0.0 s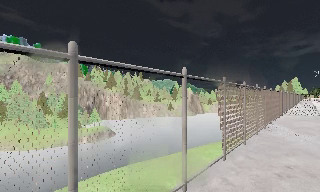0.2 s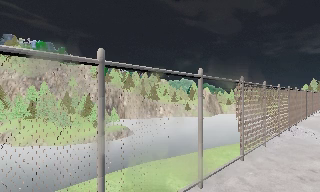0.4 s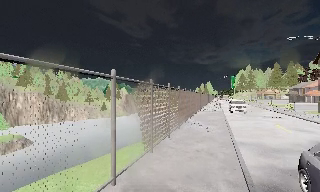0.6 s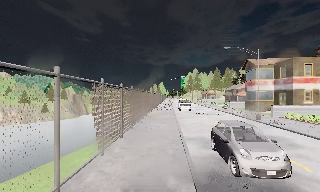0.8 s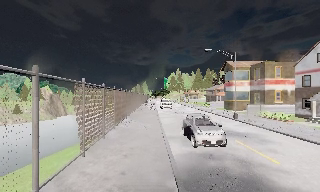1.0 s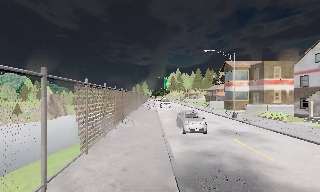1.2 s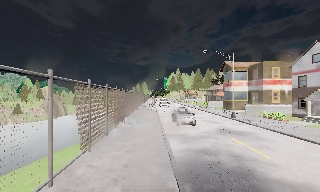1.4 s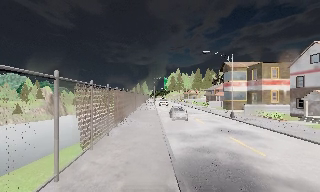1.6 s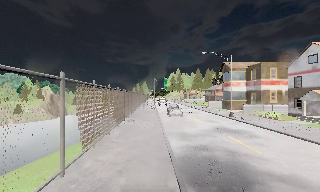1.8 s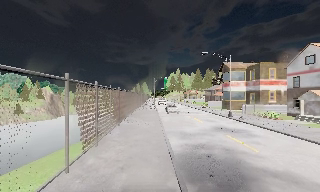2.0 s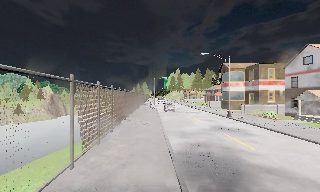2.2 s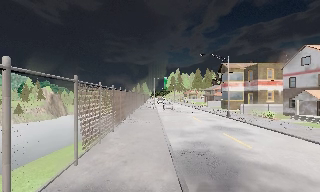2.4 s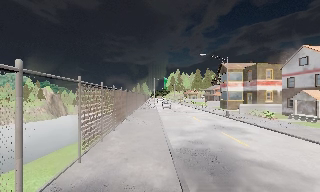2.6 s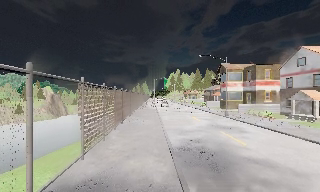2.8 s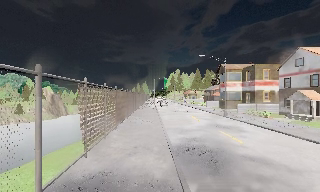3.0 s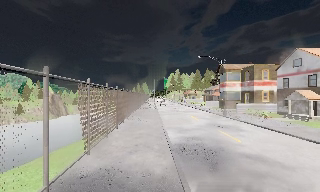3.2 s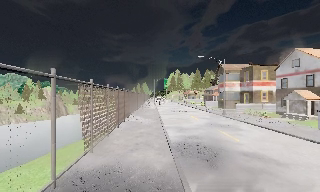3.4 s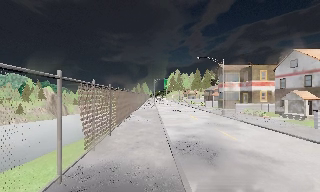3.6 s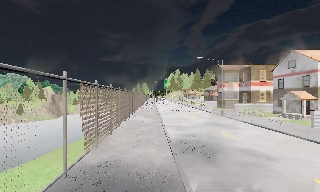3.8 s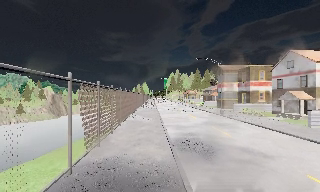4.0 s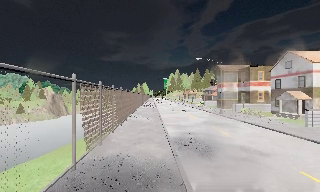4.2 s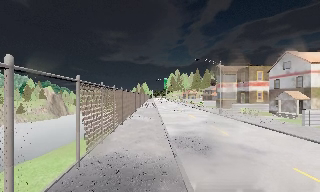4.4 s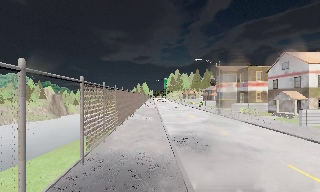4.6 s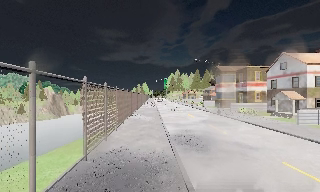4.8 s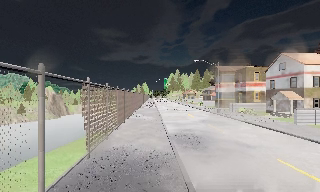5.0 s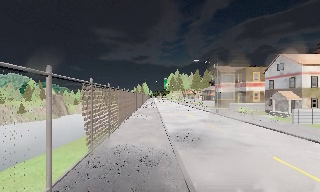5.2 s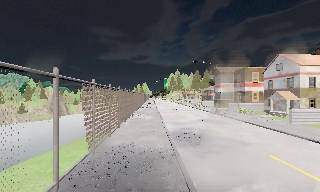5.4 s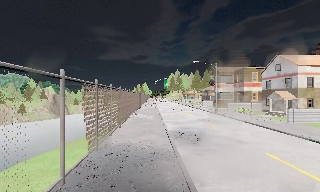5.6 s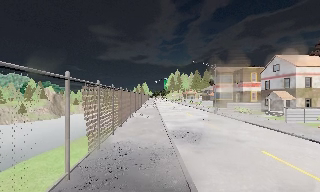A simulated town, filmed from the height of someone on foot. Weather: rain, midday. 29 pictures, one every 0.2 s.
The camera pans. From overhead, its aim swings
clockwise.
The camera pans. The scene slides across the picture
to the left.
0.0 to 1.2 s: The scene slides to the left, as the camera pans about 45 degrees to its right. It travels backward, about 1 m.
1.2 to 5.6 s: The camera travels backward, about 6 m, so what stands in front gets smaller.
The film runs backward here.
